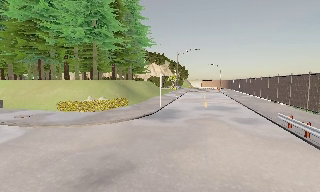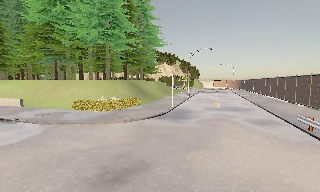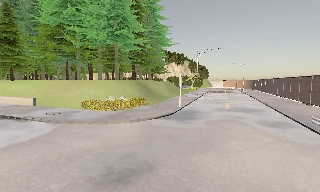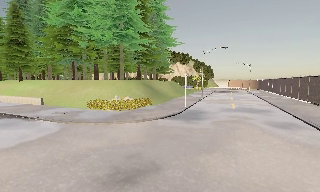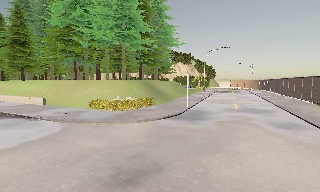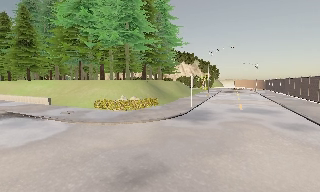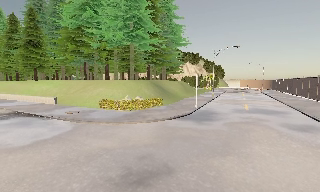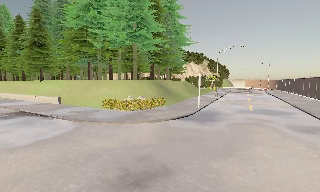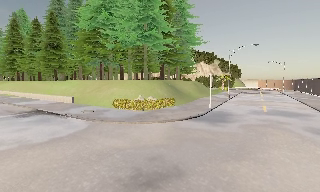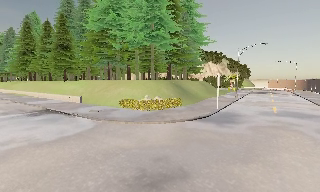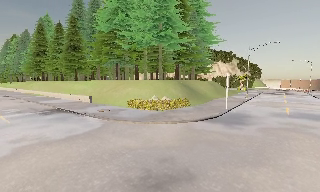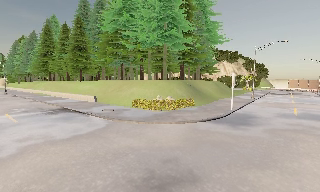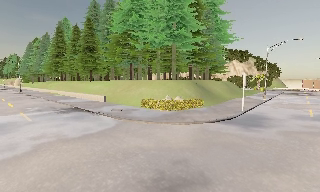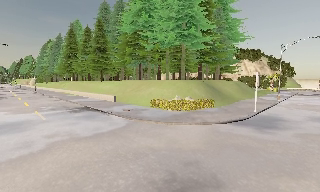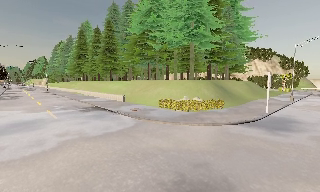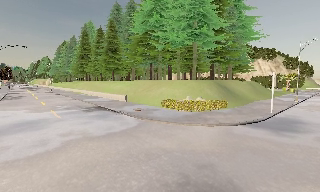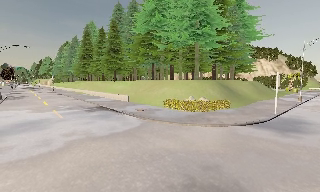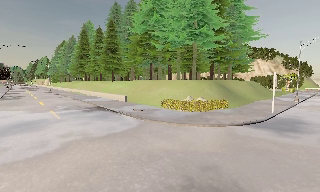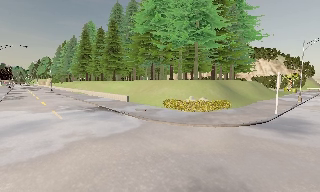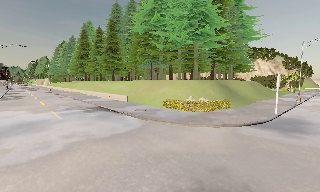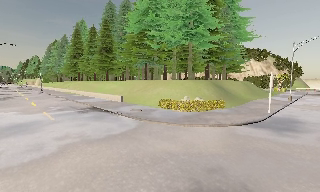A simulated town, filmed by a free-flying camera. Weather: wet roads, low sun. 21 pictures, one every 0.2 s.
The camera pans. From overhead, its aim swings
counterclockwise.
The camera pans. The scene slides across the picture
to the right.
0.0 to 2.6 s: The camera pans to its left, which is counterclockwise from overhead, by about 30 degrees. It travels forward, about 0.5 m, so what stands in front looms larger.
2.6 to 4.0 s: The camera travels to its left, about 0.5 m, so close, fixed things drift to the right.
The film runs forward here.
